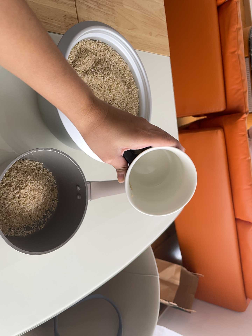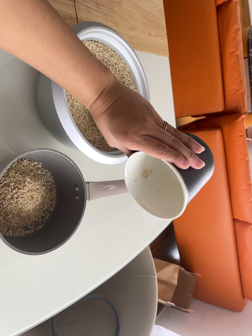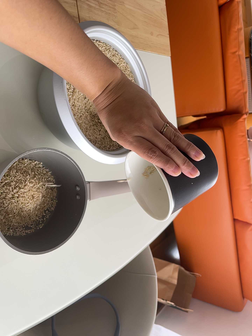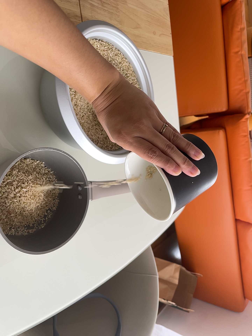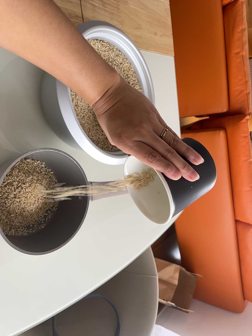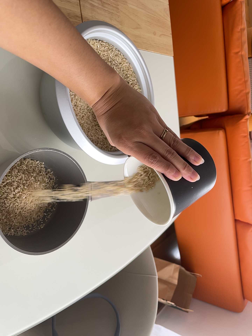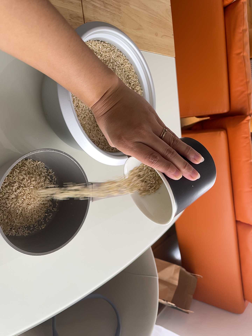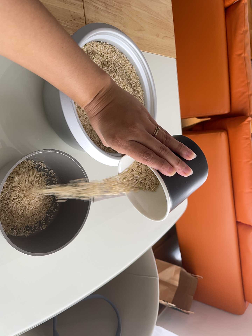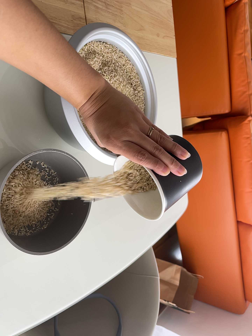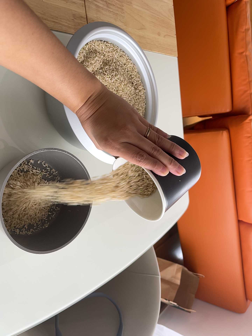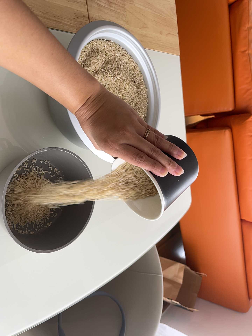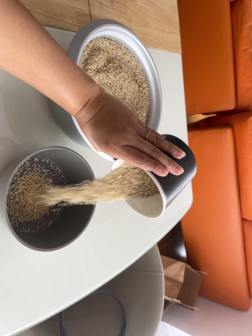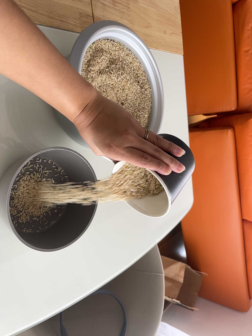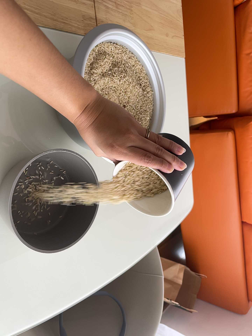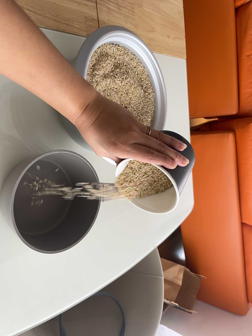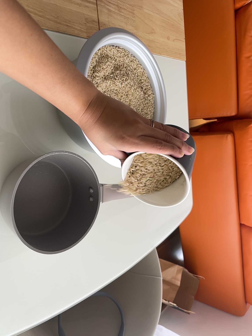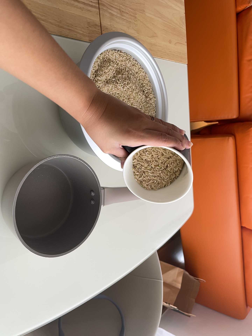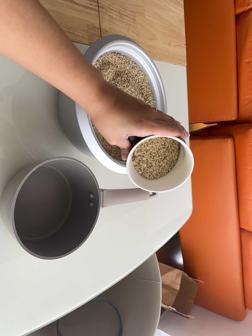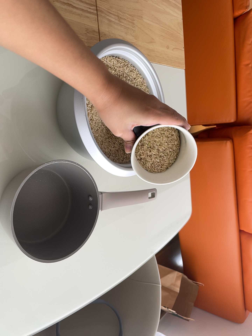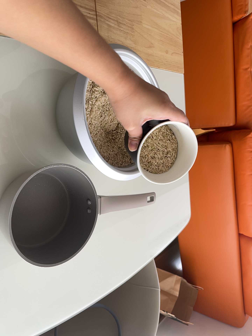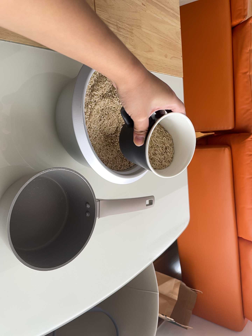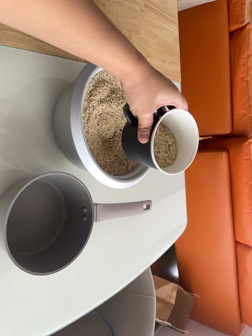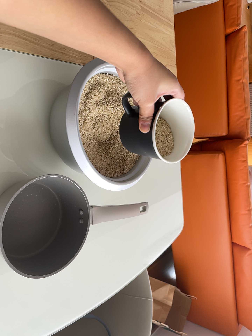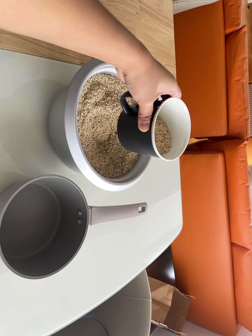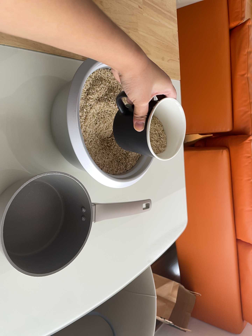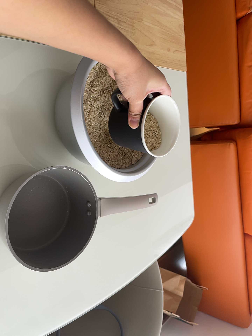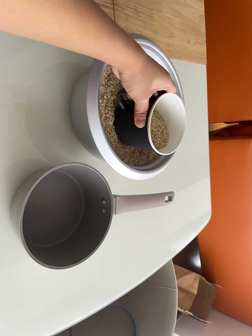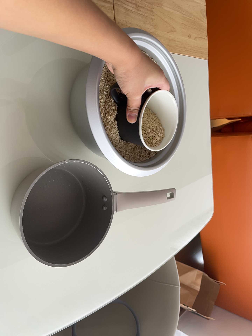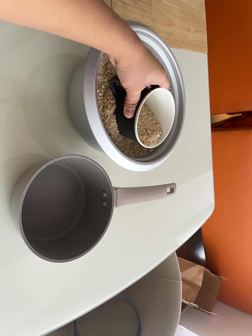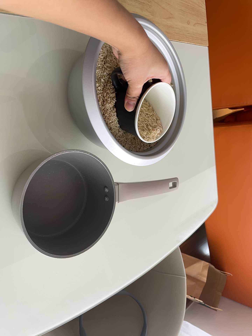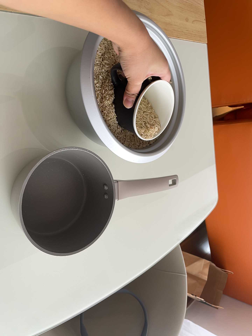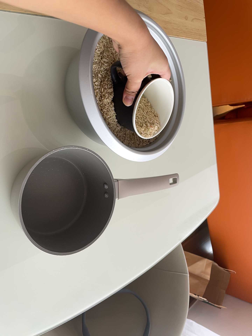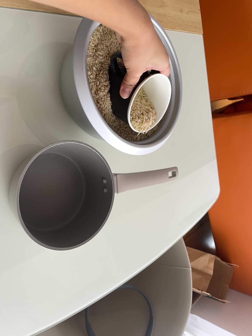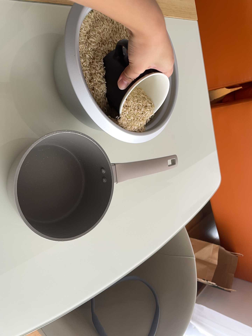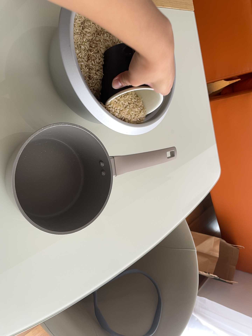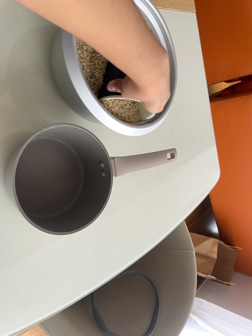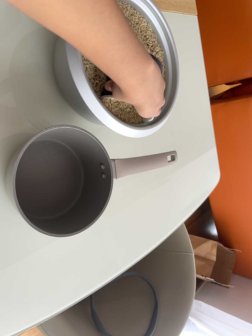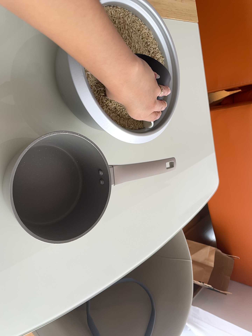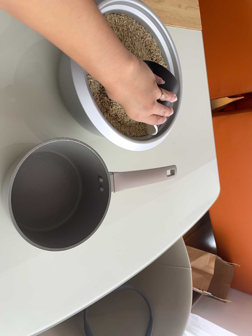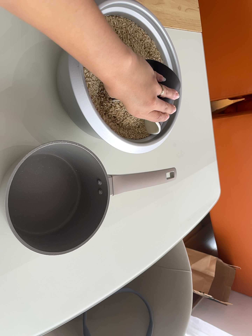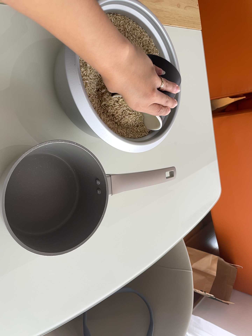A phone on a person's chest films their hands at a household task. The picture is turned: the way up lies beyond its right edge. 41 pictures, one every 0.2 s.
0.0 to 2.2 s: The camera keeps its place and its aim.
2.2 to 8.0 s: The camera travels forward, about 6 cm, so what stands in front looms larger.
The film runs backward here.
